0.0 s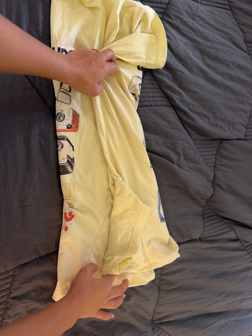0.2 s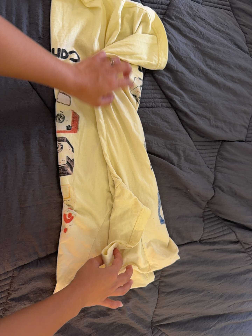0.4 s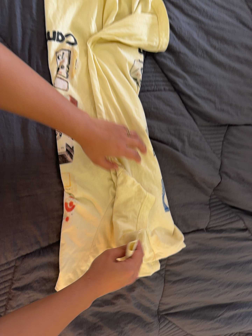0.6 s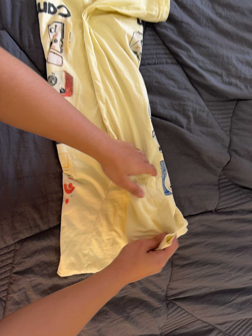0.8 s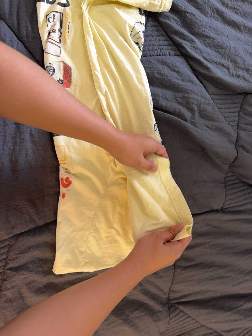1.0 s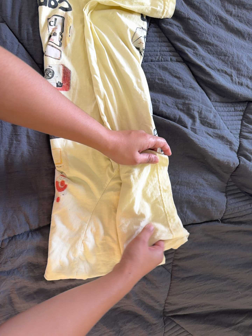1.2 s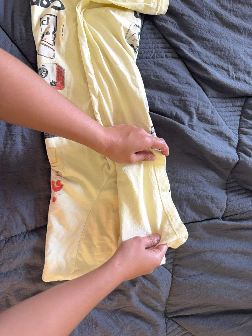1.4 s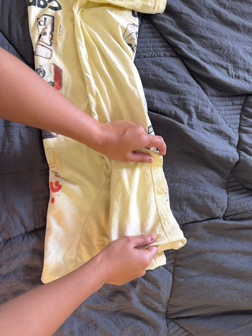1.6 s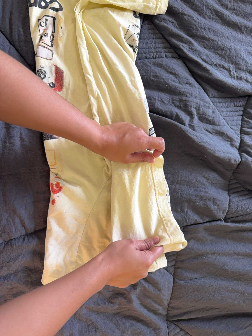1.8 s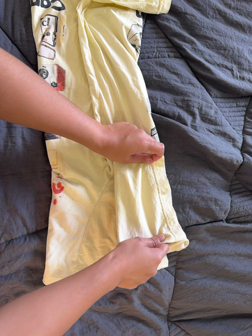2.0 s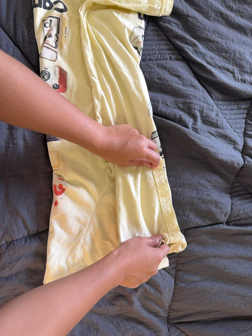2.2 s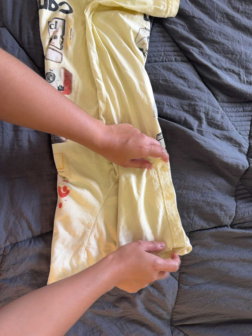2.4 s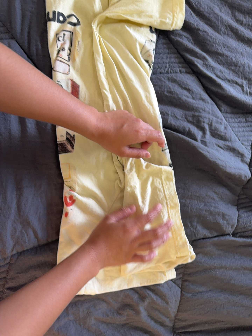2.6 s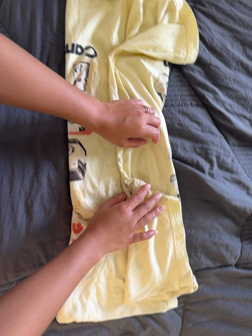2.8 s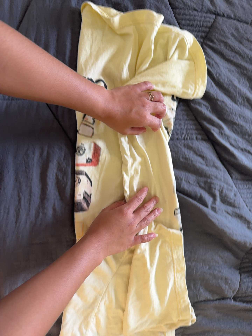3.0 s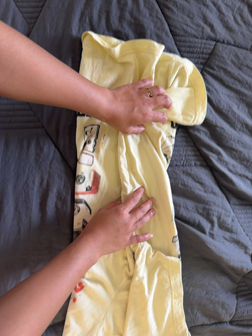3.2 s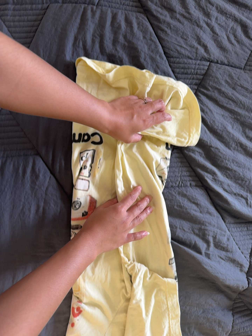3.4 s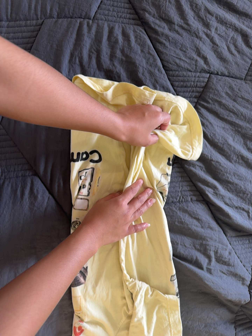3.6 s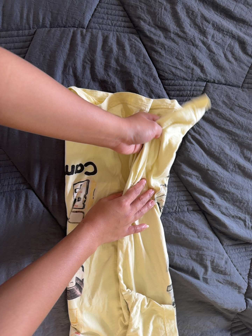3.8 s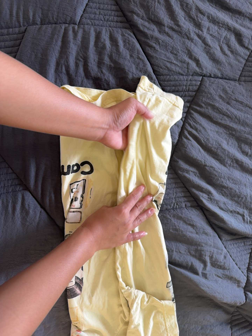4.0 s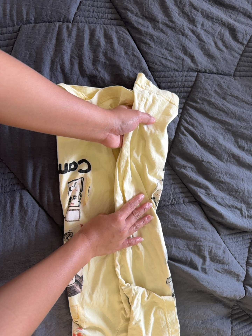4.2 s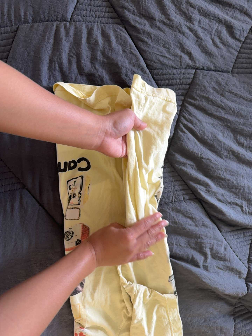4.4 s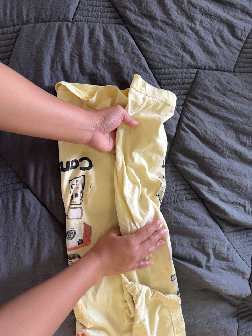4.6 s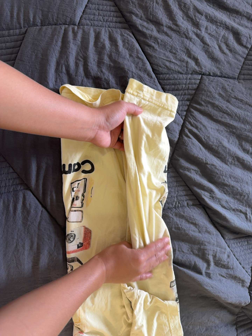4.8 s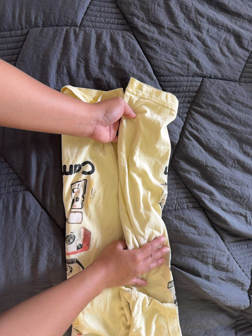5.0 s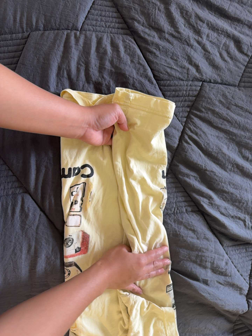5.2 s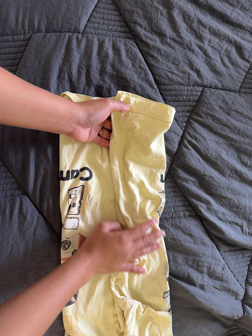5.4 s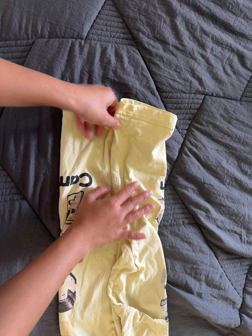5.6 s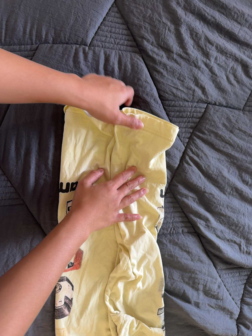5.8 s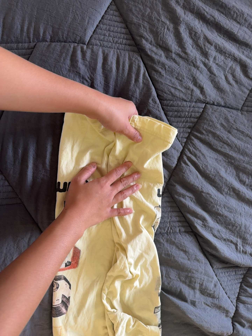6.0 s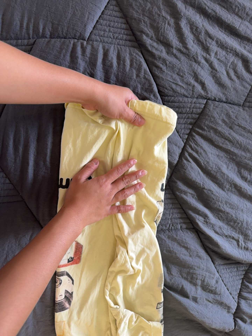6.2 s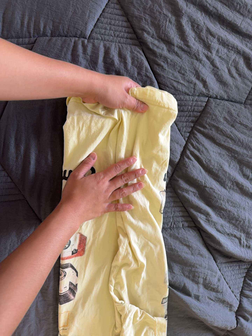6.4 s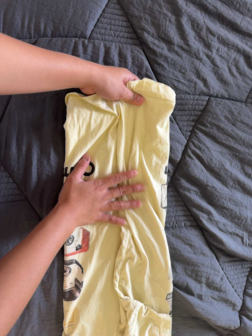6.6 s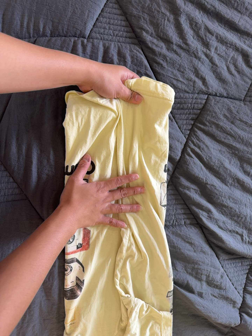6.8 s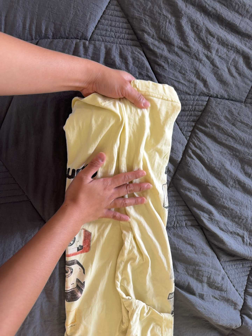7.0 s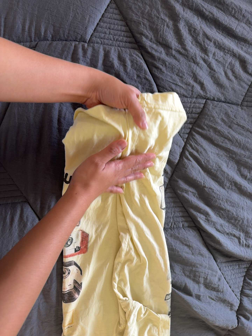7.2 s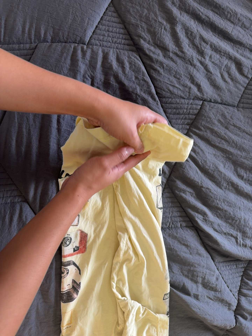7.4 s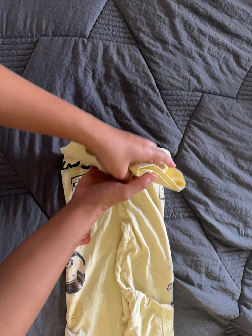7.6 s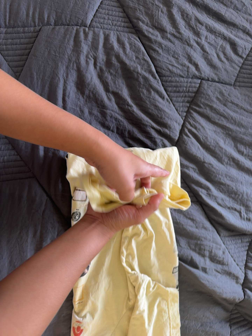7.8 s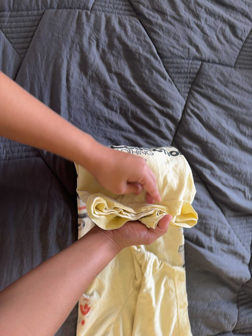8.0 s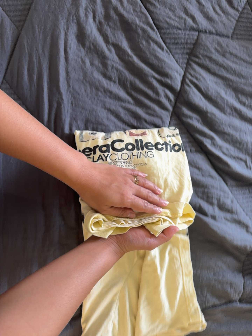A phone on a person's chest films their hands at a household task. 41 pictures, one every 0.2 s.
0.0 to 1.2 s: The camera travels to its right, forward and toward the bottom of its view, about 14 cm.
1.2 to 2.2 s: The camera shifts only a little, or ends up much as it began.
2.2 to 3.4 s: The camera travels toward the top of its view, about 26 cm, so close, fixed things drift downward.
3.4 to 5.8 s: The camera travels toward the top of its view, about 7 cm, so close, fixed things drift downward.
5.8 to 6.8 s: The camera keeps its place and its aim.
6.8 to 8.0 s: The camera travels toward the bottom of its view, about 18 cm, so close, fixed things drift upward.
The film runs forward here.
